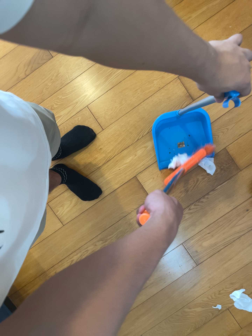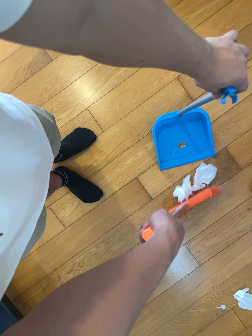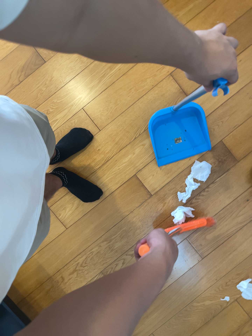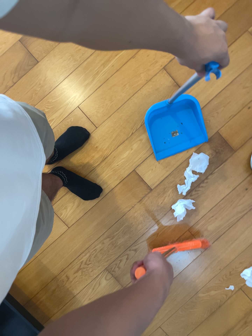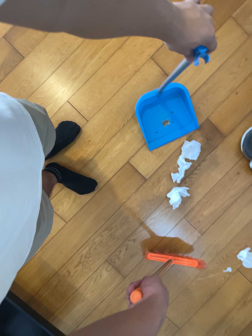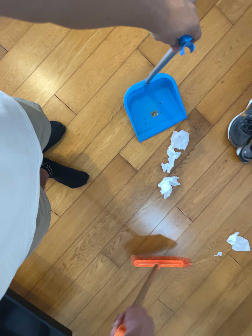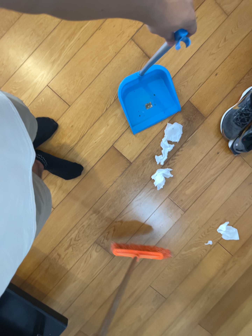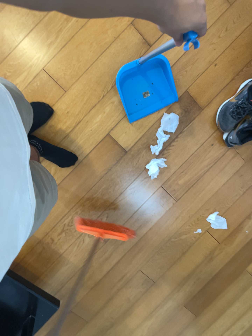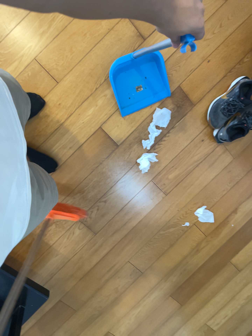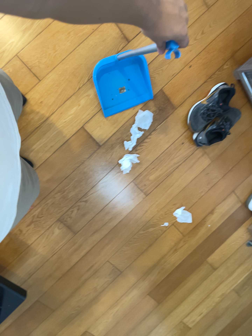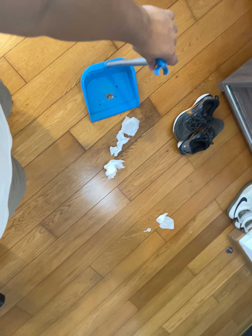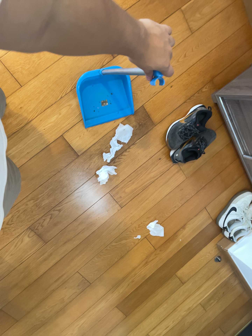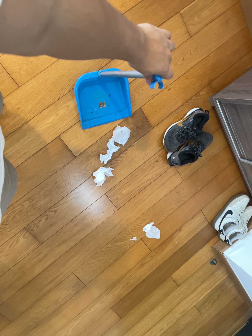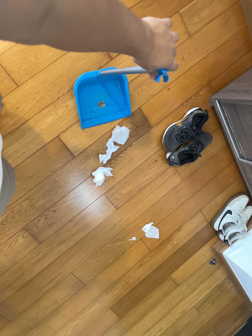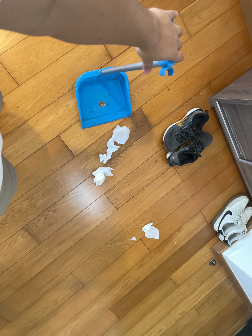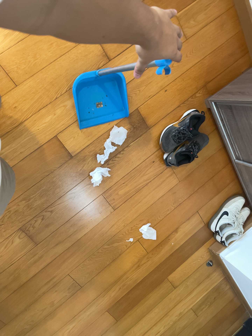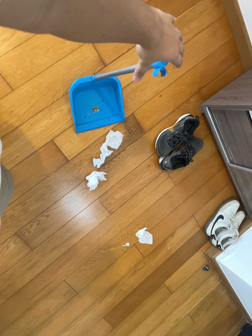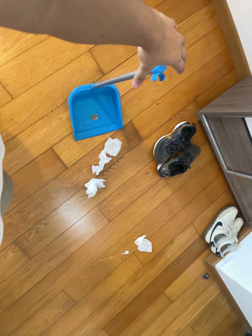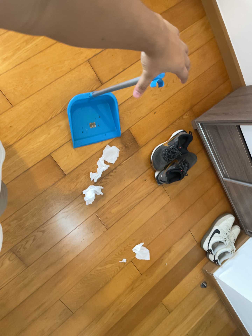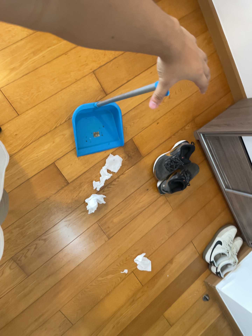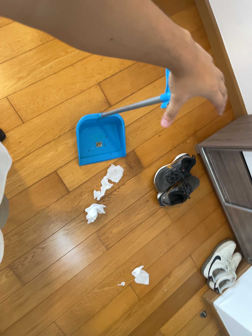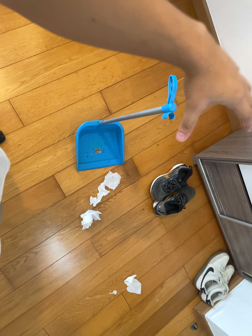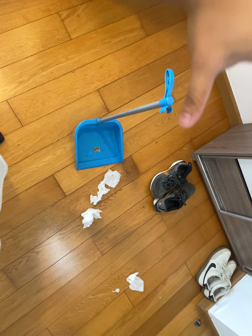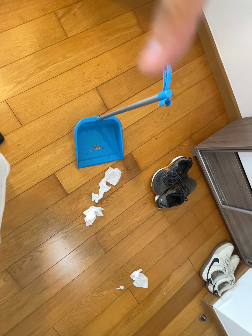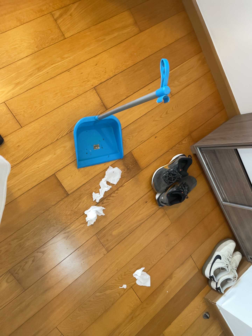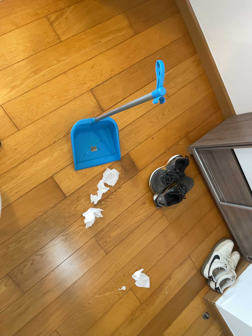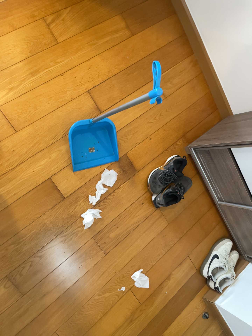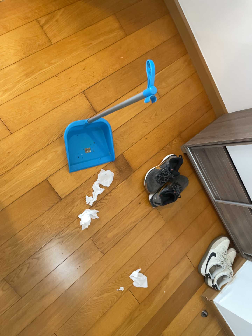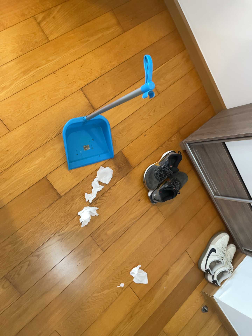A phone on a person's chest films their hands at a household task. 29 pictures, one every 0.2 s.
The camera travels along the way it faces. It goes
backward.
0.0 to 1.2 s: The camera travels to its left, about 9 cm. It rolls about its line of sight by about 15 degrees, and the scene rotates counterclockwise.
1.2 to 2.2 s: The scene slides to the left, as the camera pans about 15 degrees to its right. It travels toward the top of its view, about 10 cm. It rolls about its line of sight by about 10 degrees, and the scene rotates clockwise.
2.2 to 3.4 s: The camera travels toward the bottom of its view, about 6 cm.
3.4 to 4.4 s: The camera travels toward the bottom of its view, about 8 cm. Its aim tips toward the top of its view by about 10 degrees.
4.4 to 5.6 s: The camera shifts only a little, or ends up much as it began.
The film runs backward here.
